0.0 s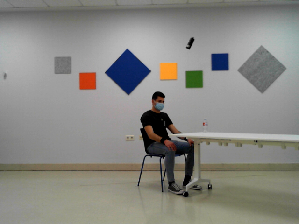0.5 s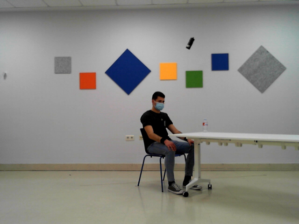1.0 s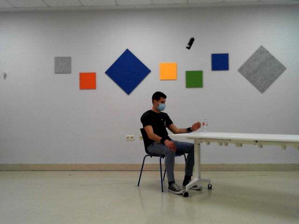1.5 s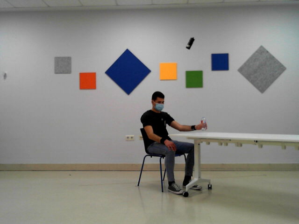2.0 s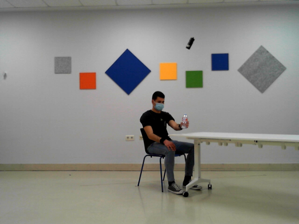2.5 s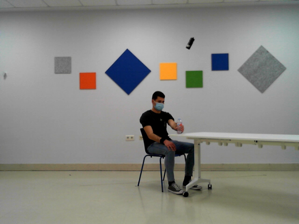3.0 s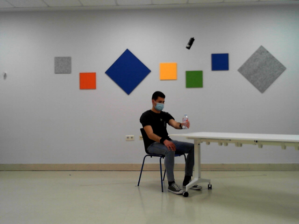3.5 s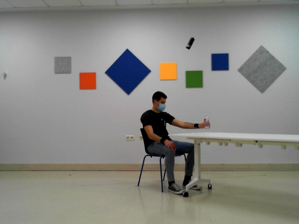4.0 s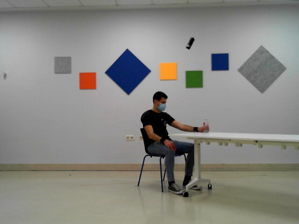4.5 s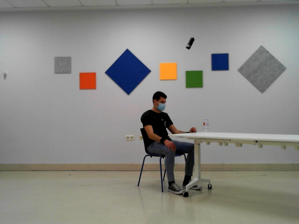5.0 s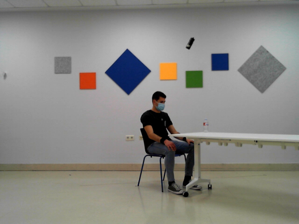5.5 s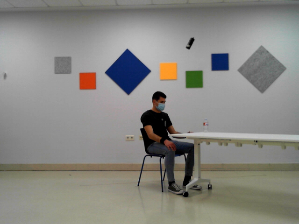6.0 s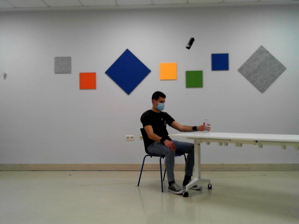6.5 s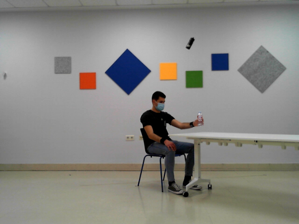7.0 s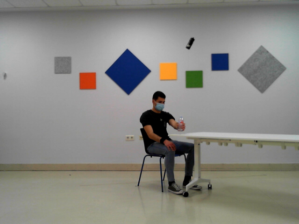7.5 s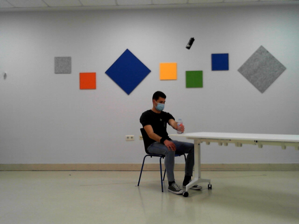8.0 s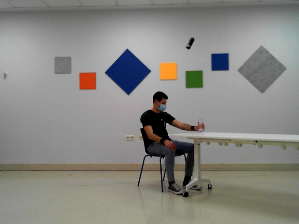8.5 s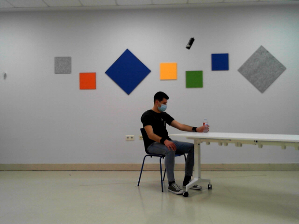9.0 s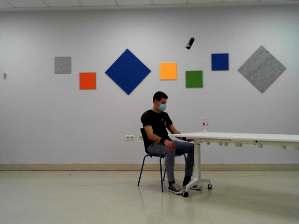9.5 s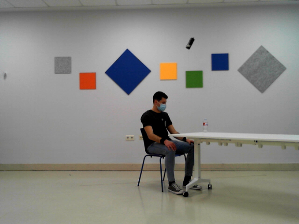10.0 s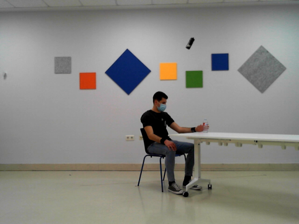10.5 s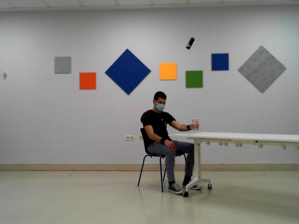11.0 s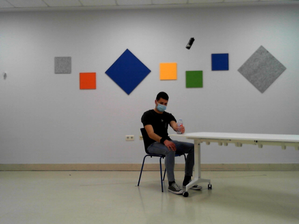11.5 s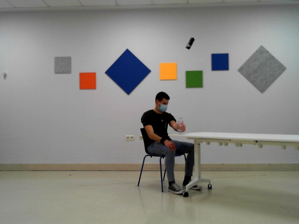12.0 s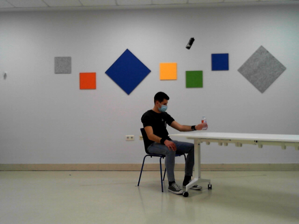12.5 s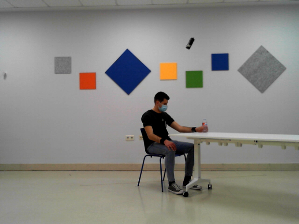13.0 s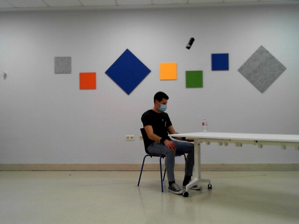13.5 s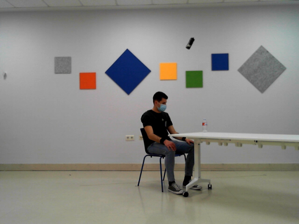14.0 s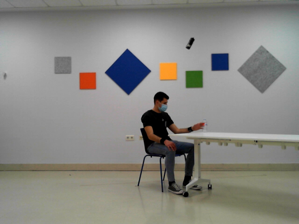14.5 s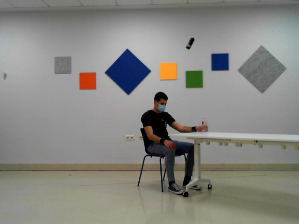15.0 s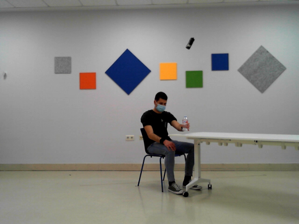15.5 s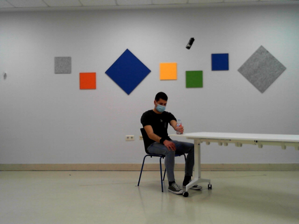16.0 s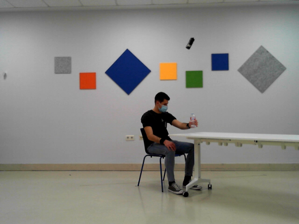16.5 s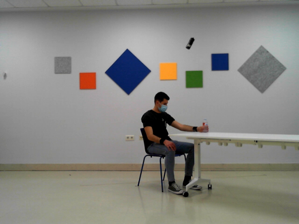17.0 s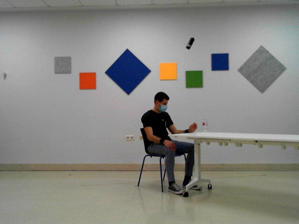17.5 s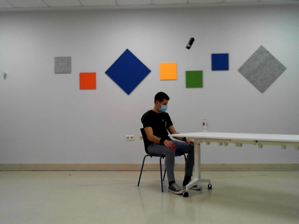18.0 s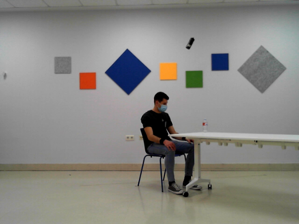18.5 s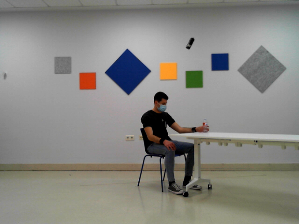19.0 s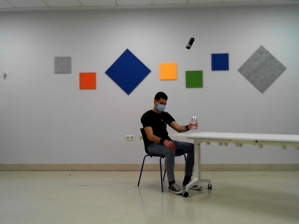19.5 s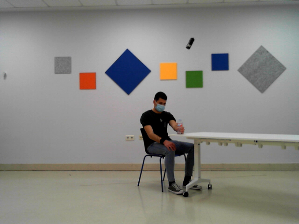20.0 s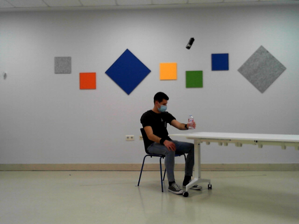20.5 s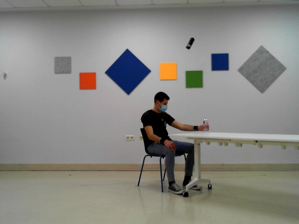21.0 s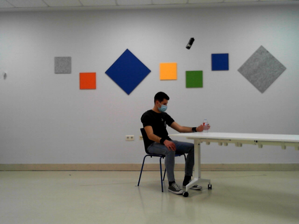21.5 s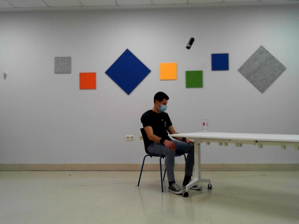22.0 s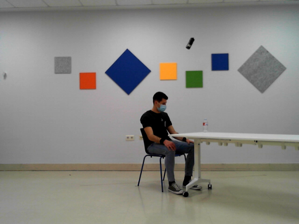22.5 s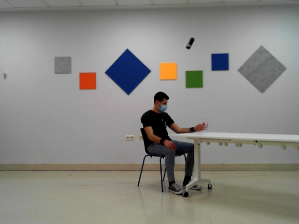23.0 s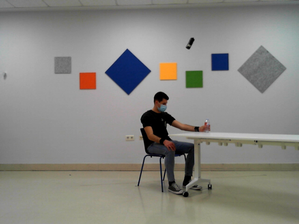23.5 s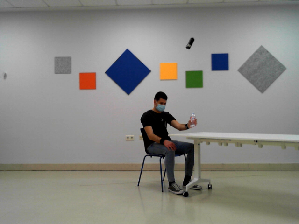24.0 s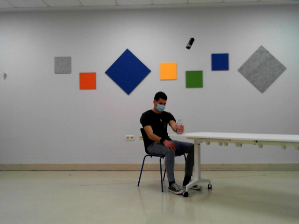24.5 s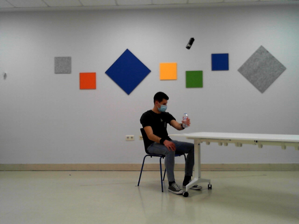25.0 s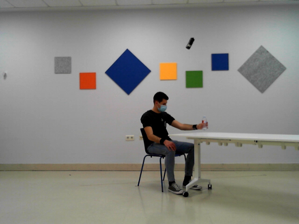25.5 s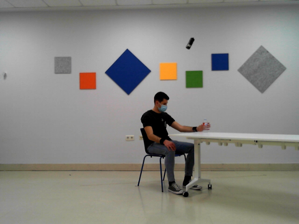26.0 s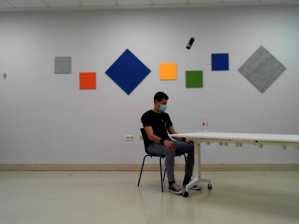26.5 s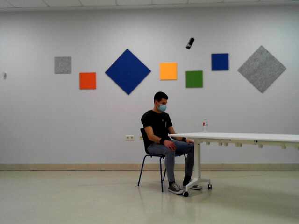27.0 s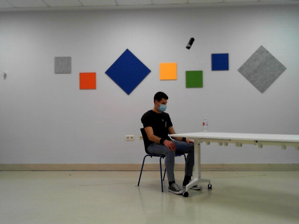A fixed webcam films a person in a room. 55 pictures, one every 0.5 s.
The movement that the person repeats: Move a bottle from side to side, left hand.
